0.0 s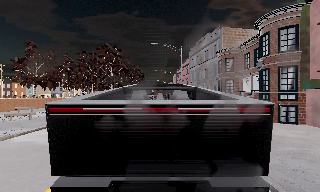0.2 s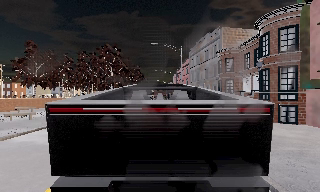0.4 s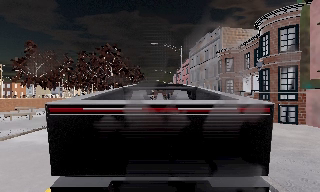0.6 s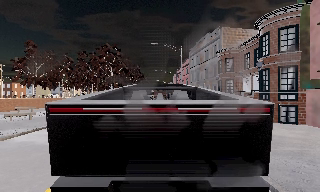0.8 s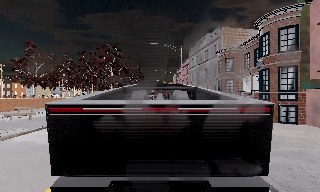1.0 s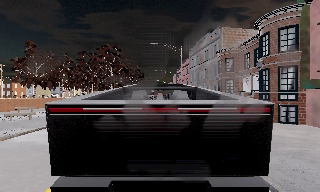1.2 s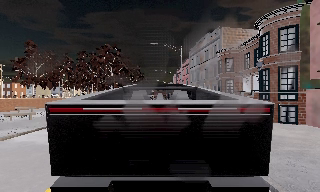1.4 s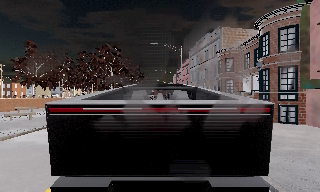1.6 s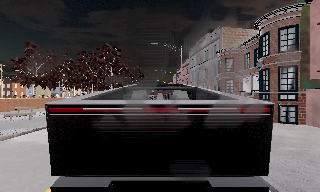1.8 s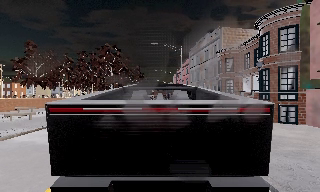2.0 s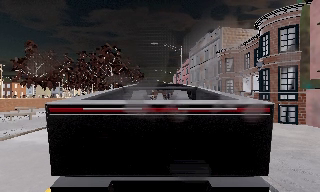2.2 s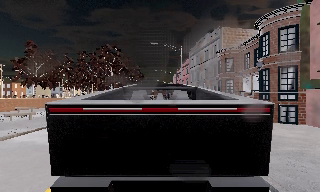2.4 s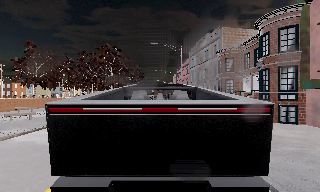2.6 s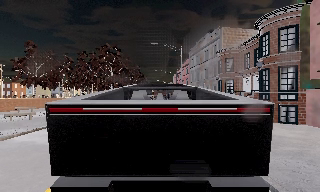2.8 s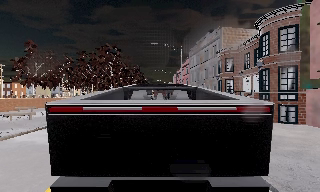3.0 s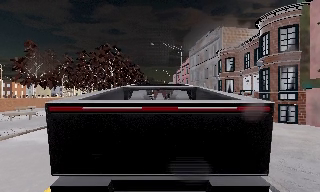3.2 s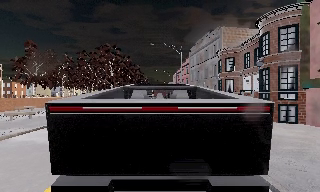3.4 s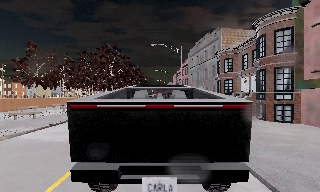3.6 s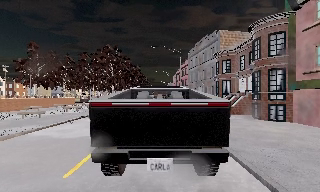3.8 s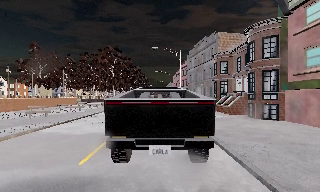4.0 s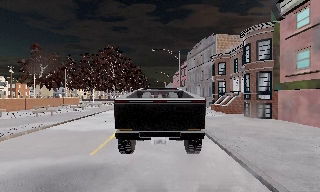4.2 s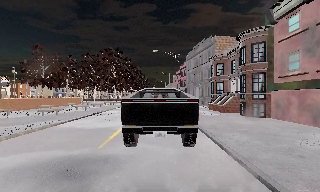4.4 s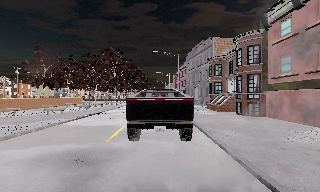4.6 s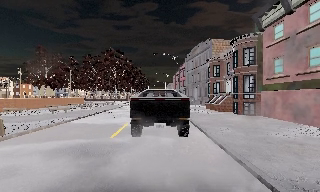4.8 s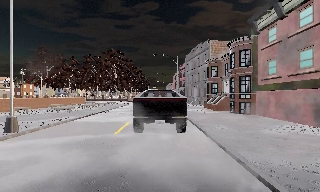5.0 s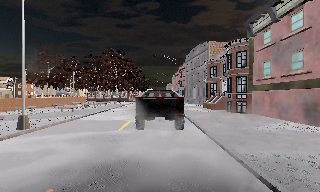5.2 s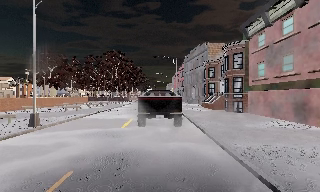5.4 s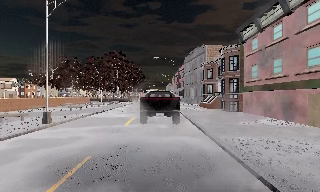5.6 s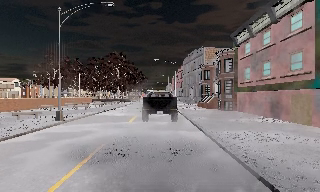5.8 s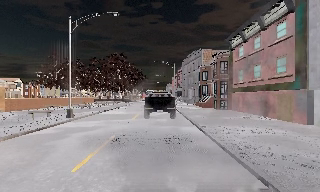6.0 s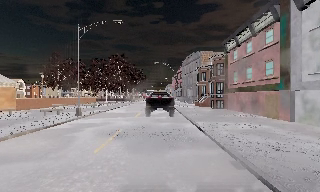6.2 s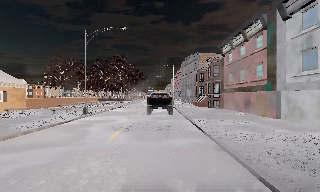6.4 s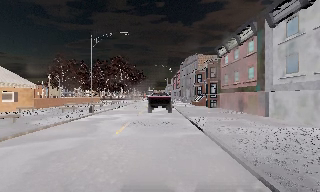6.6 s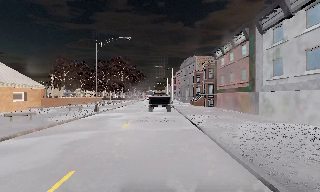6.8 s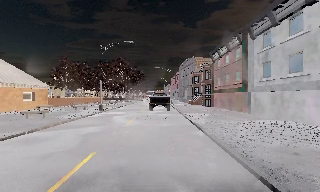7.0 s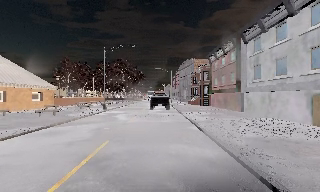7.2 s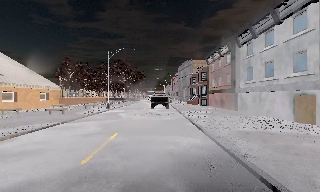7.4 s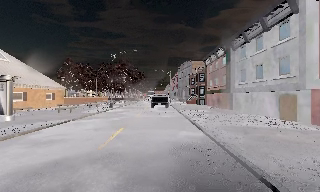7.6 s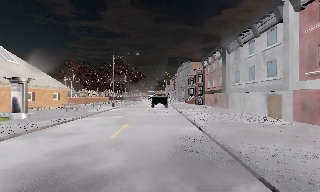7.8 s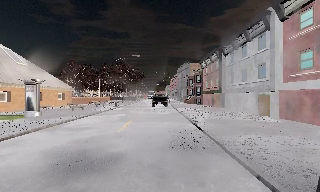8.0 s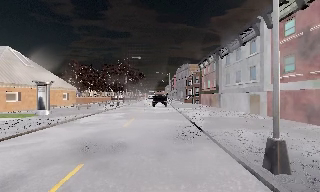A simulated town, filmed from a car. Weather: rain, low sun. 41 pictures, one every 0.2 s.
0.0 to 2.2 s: The camera keeps its place and its aim.
2.2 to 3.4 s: The camera shifts only a little, or ends up much as it began.
3.4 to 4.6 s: The camera travels backward, about 4 m, so what stands in front gets smaller.
4.6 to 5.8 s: The camera travels backward, about 5 m, so what stands in front gets smaller. It gains speed.
5.8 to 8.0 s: The camera travels backward, about 14 m, so what stands in front gets smaller.
The film runs backward here.
